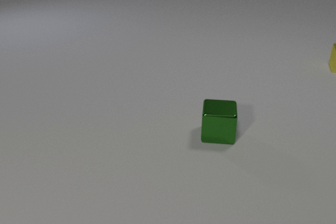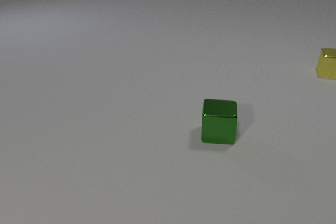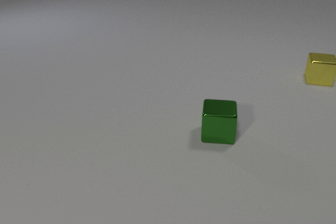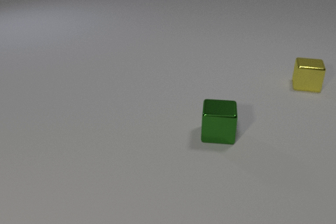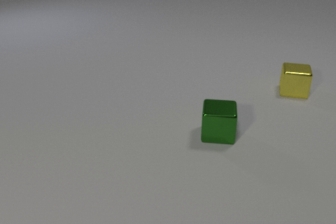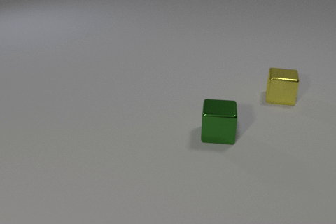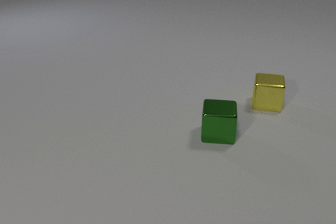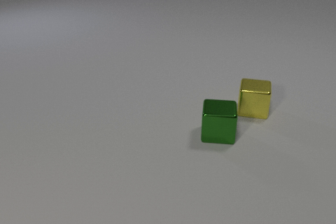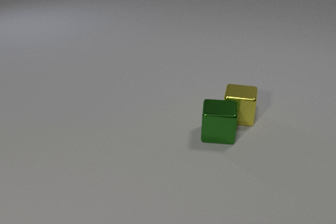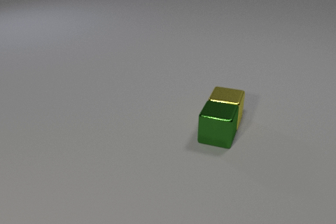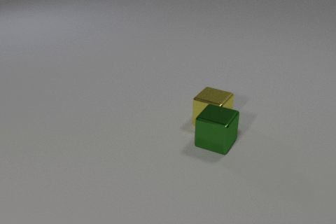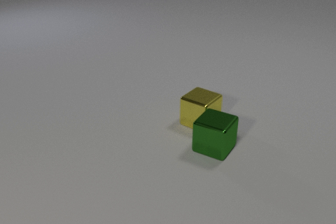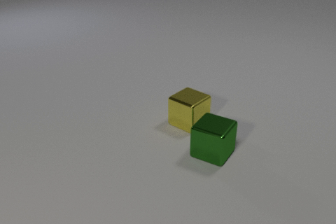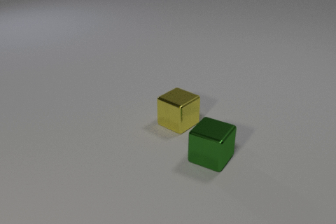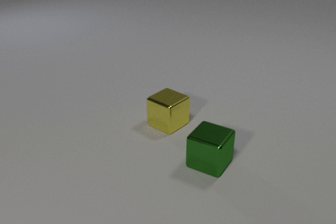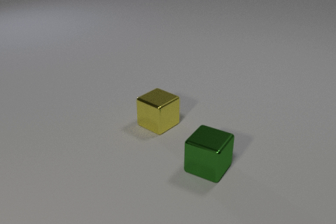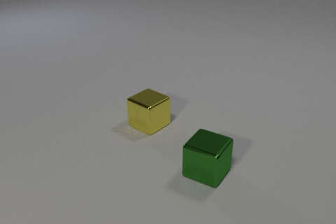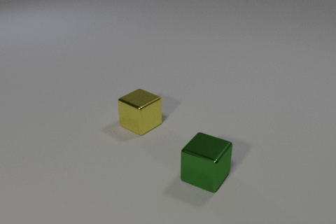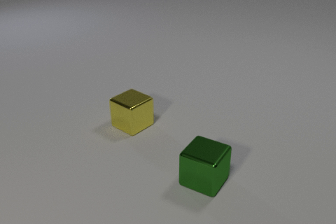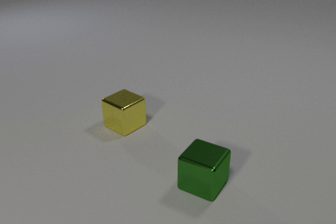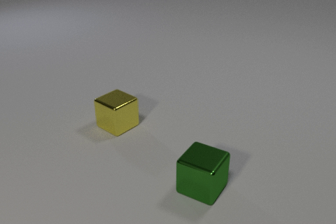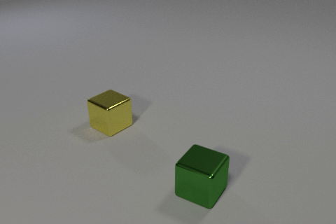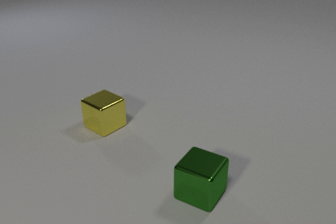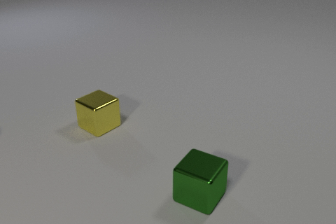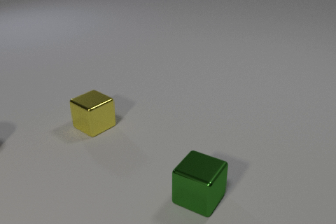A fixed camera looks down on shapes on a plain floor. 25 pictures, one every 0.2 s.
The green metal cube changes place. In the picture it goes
toward the camera.
0.0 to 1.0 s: The yellow metal cube slides toward the camera and to the left.
1.0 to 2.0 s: The yellow metal cube slides to the left and toward the camera. The green metal cube slides toward the camera, spins clockwise seen from above by about 15 degrees, its near face sliding to the left. The yellow metal cube and the green metal cube collide.
2.0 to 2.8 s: The yellow metal cube slides to the left. The green metal cube slides toward the camera.
2.8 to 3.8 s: The yellow metal cube slides to the left. The green metal cube slides toward the camera.
3.8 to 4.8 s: The yellow metal cube slides to the left. The green metal cube slides toward the camera.
What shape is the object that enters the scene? cylinder.
What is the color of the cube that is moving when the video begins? yellow.
How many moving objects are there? 3.
